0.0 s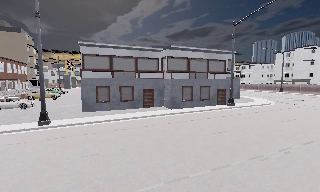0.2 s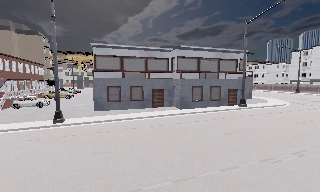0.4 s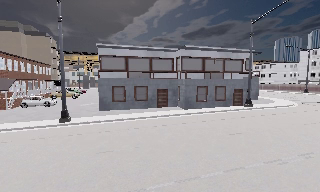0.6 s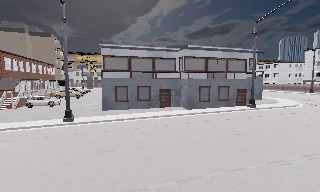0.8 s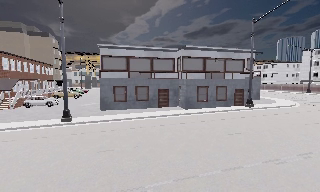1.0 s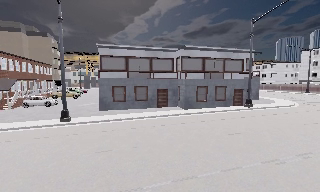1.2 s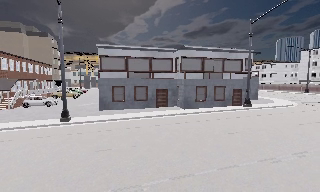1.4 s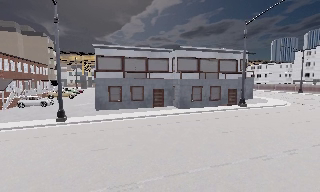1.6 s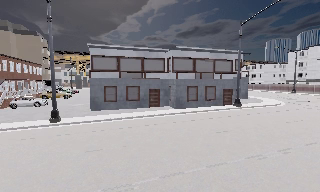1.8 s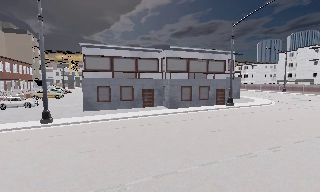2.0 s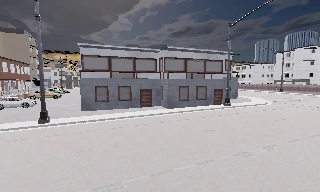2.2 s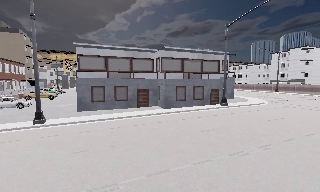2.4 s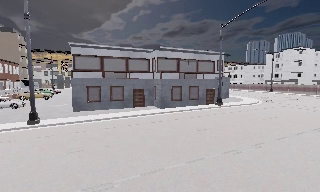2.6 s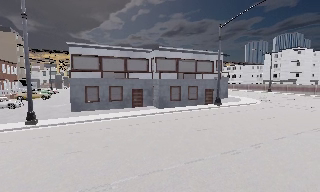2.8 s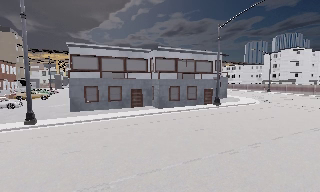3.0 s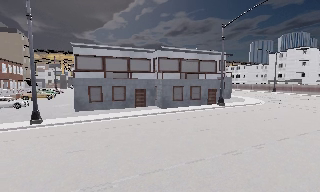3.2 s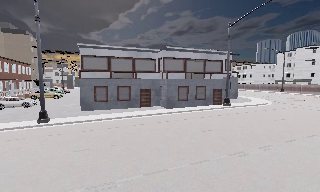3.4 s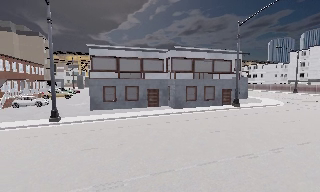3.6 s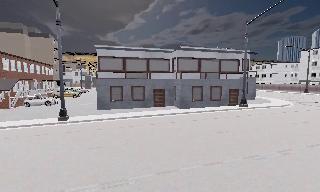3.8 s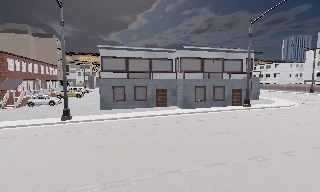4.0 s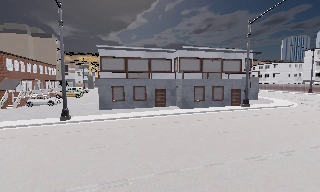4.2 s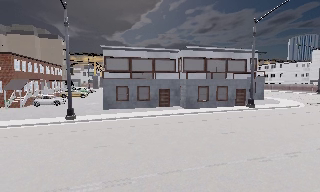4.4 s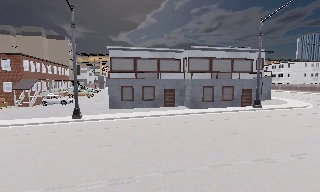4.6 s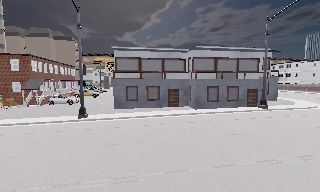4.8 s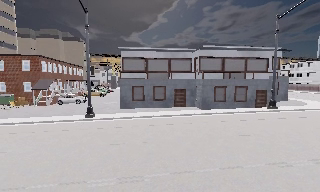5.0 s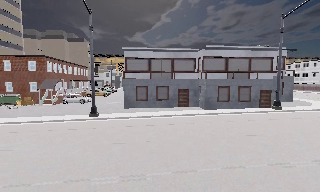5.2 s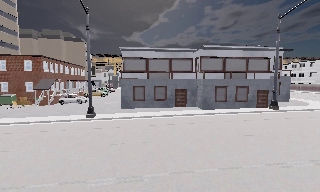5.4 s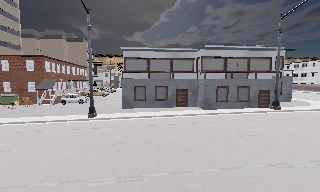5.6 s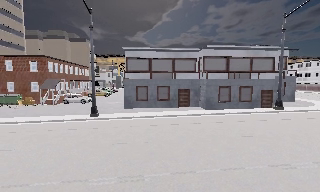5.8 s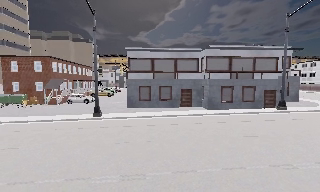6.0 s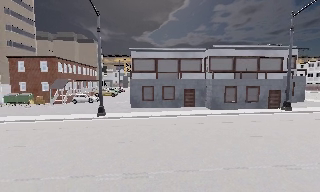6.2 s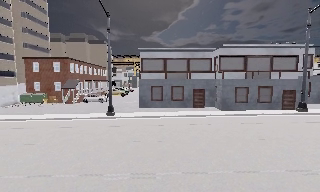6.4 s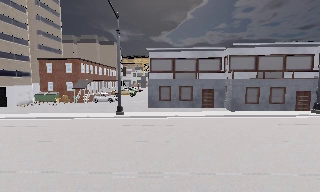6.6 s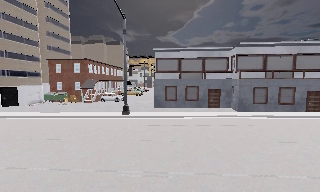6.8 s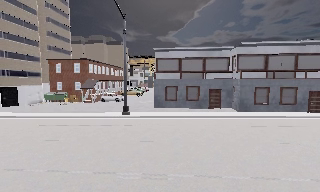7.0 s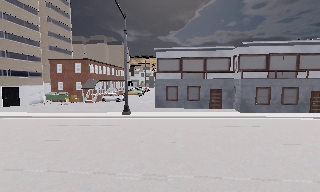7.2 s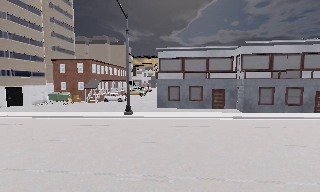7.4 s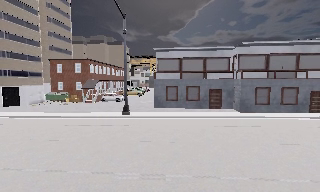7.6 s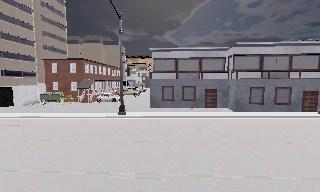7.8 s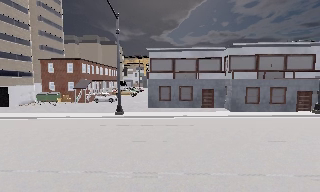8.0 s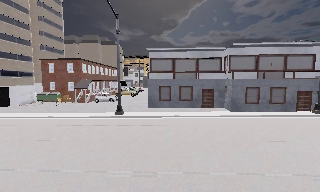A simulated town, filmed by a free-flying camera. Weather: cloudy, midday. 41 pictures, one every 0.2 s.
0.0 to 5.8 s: The camera pans to its left, which is counterclockwise from overhead, by about 20 degrees. It travels to its right and backward, about 1.5 m.
5.8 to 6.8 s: The camera swings to its left by about 10 degrees, and the scene slides to the right.
6.8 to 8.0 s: The camera shifts only a little, or ends up much as it began.
The film runs forward here.
